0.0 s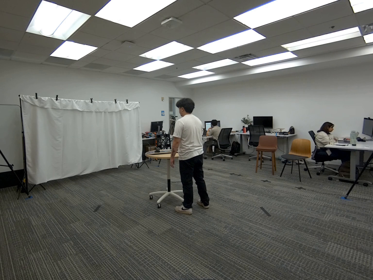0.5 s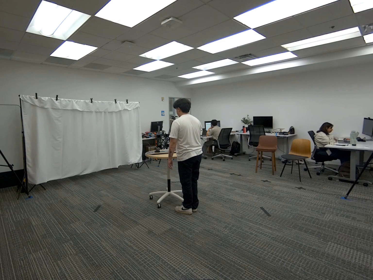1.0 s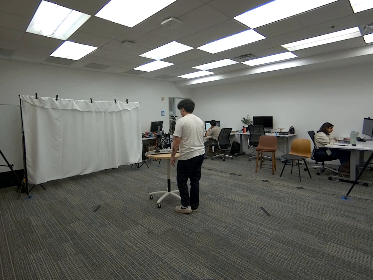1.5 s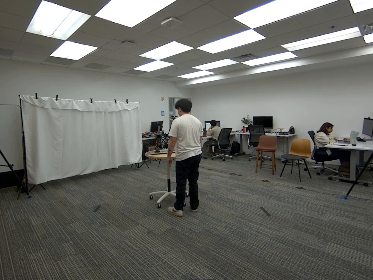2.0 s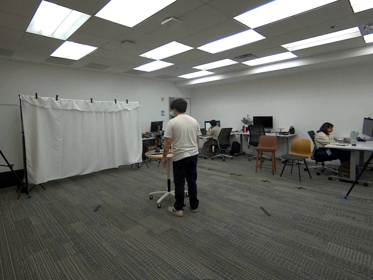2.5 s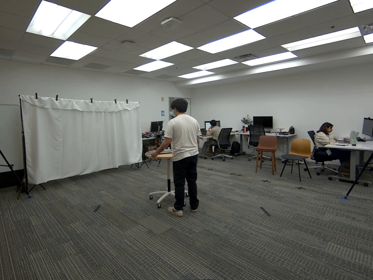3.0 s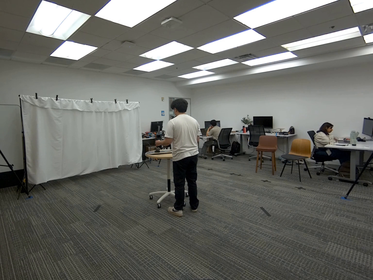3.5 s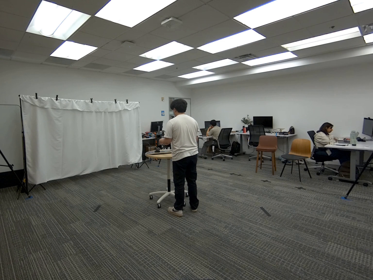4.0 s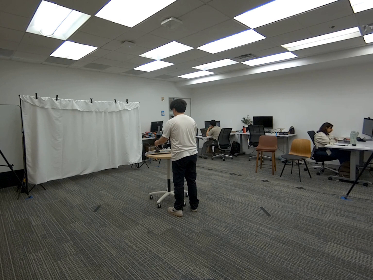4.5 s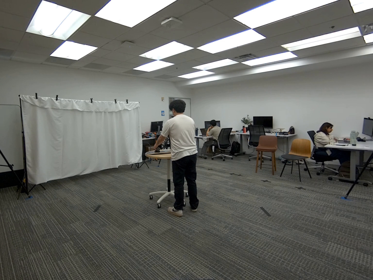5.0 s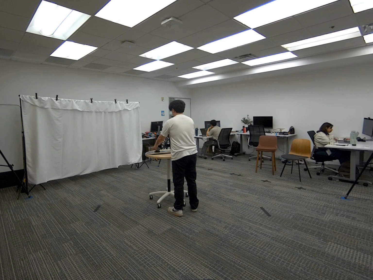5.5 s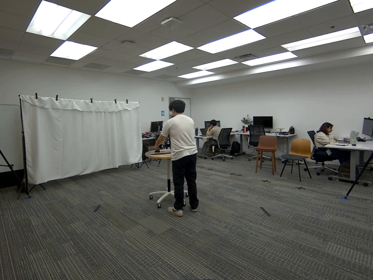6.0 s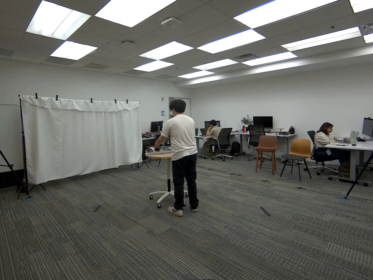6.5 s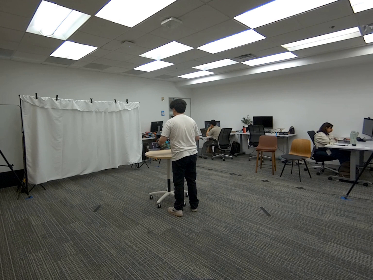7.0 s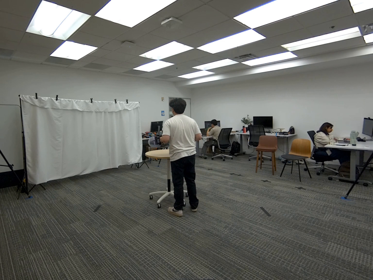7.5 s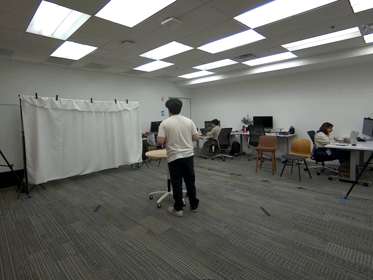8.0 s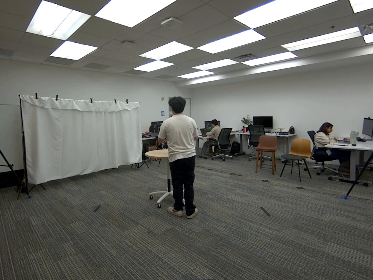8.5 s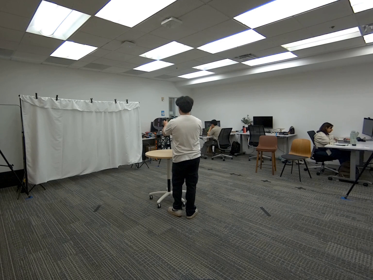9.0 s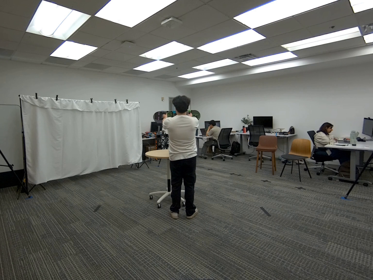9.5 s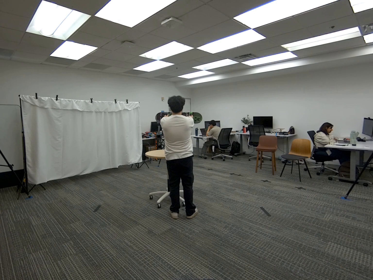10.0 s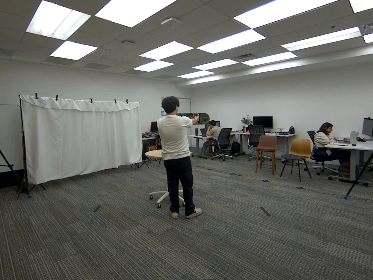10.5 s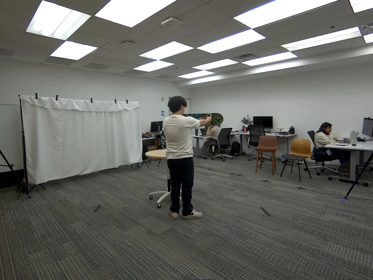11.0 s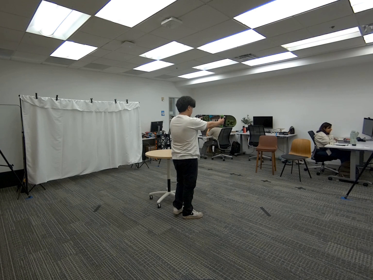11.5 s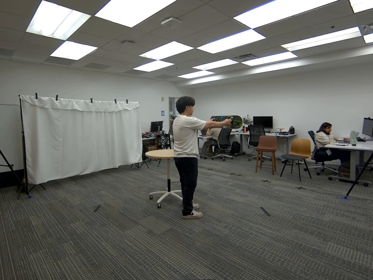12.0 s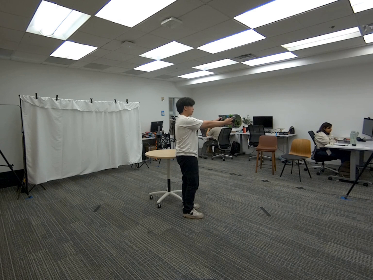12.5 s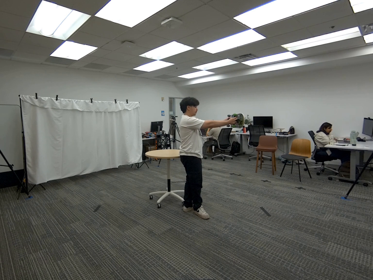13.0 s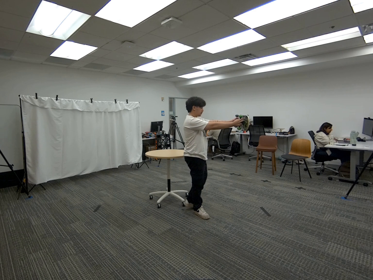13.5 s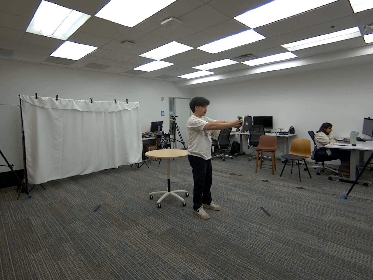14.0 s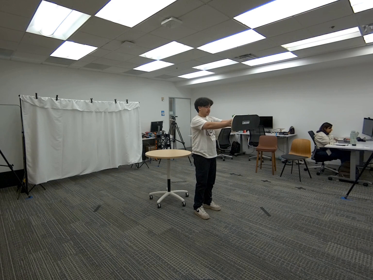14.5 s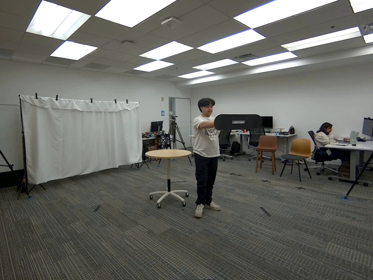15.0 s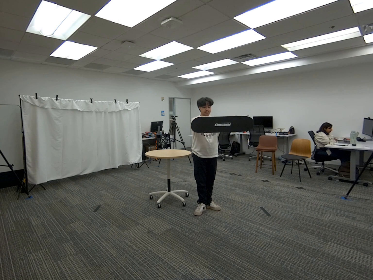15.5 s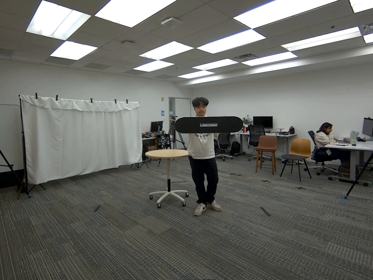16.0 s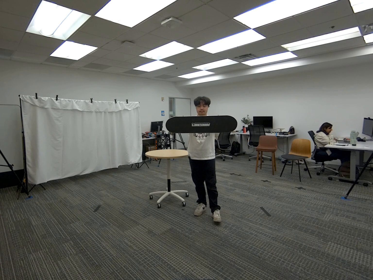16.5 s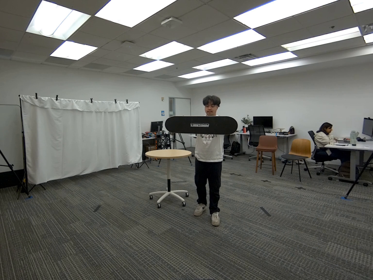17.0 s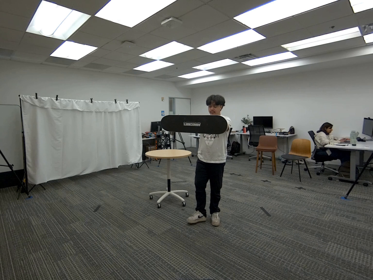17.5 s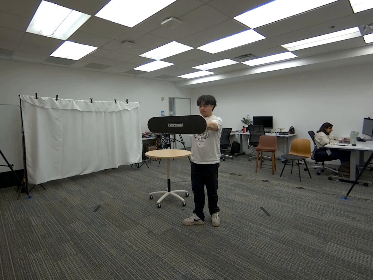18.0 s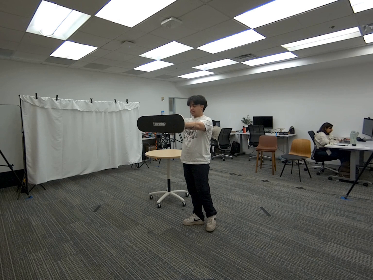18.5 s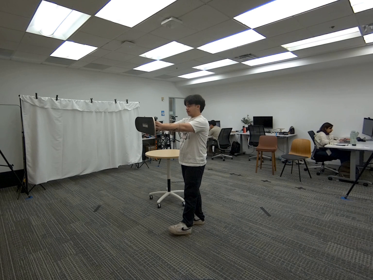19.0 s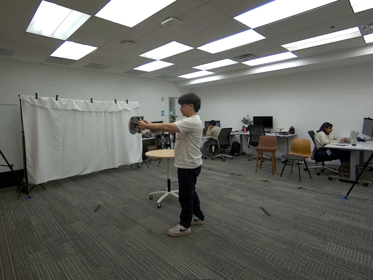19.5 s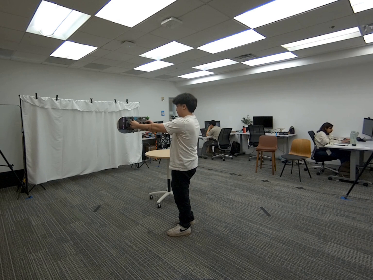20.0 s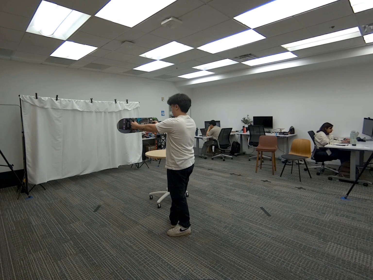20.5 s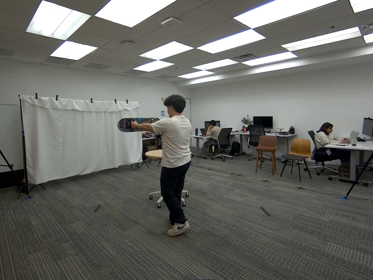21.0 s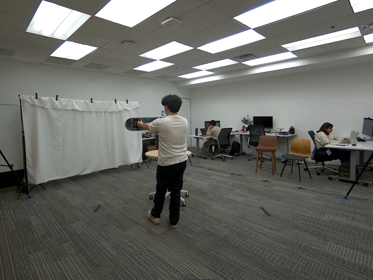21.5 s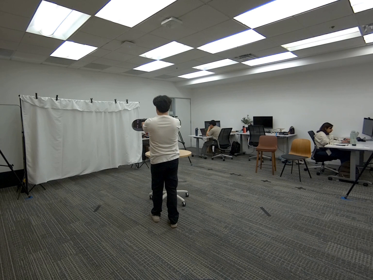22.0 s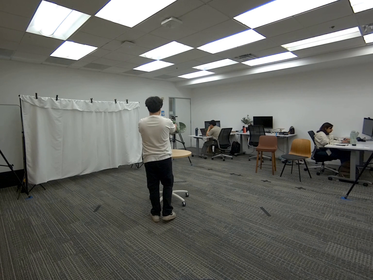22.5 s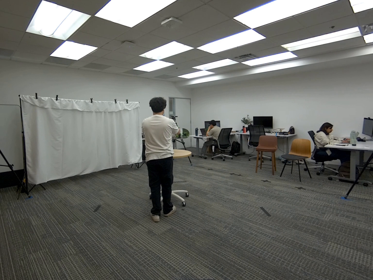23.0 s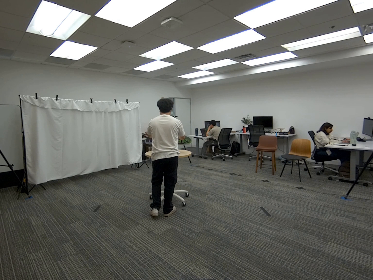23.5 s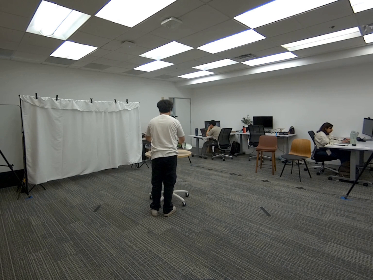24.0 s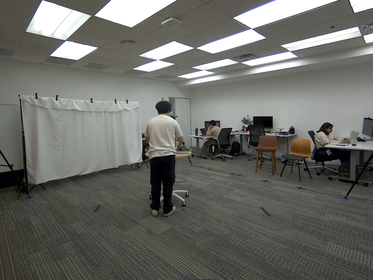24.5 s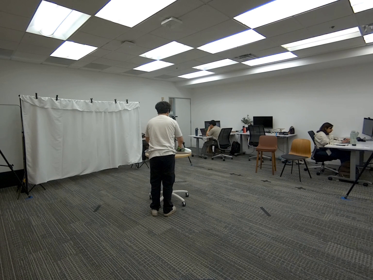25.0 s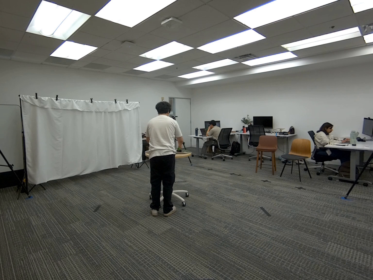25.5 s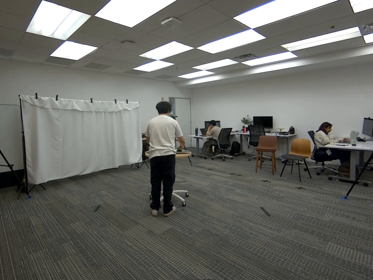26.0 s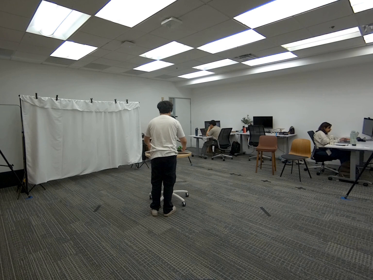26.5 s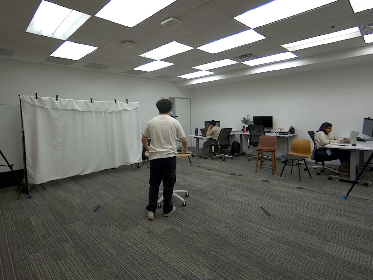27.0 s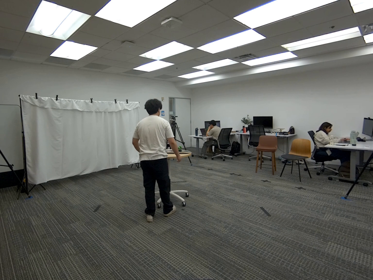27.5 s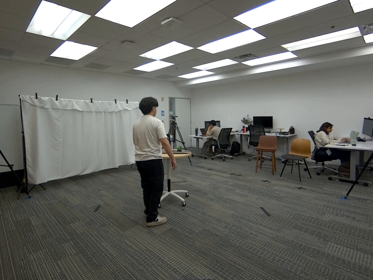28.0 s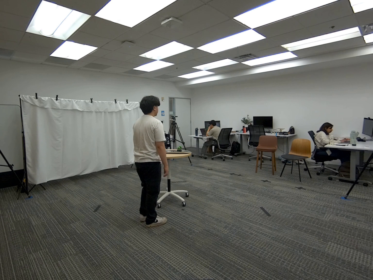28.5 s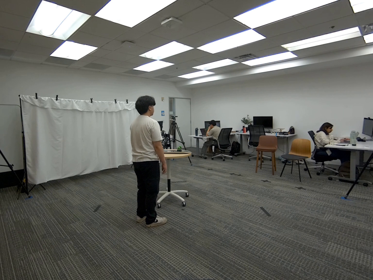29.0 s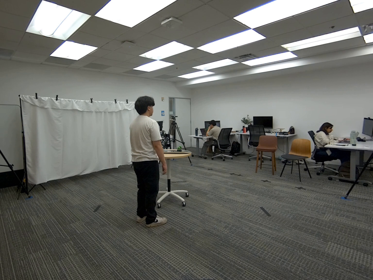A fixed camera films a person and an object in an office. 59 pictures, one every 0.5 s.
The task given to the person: Walk to the skateboard on the round table. Pick up the skateboard with both hands and keep the skateboard in front of you while keeping your elbows straight, and walk around within the bounding area. Place the skateboard back on the round table when finish.
